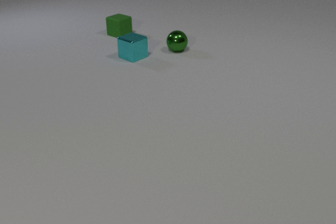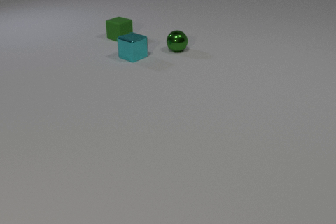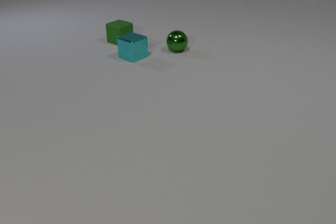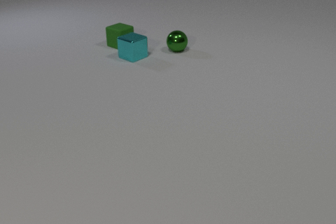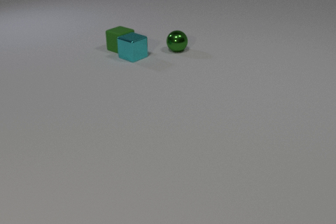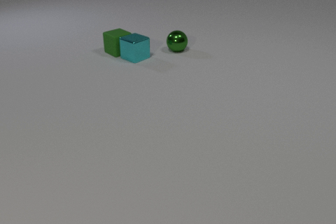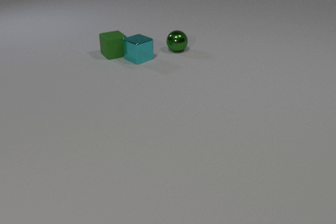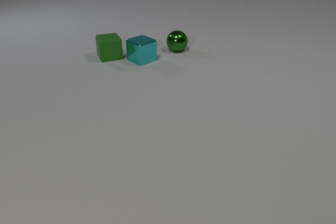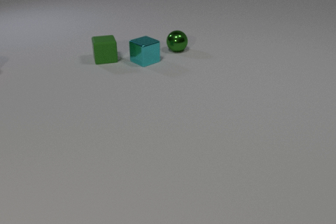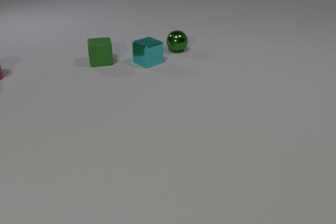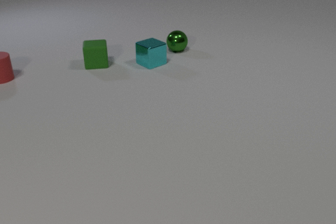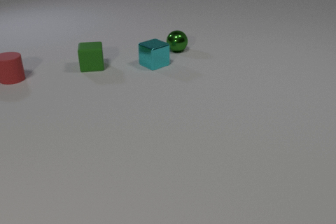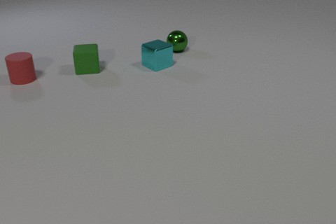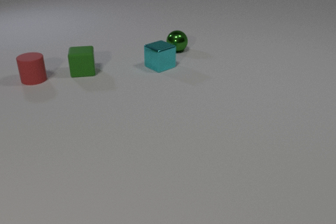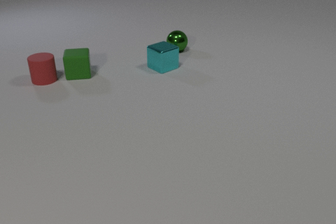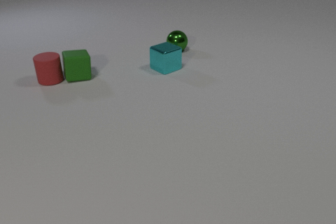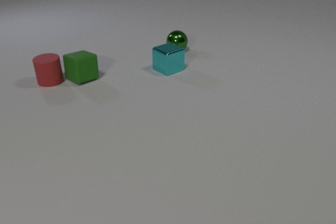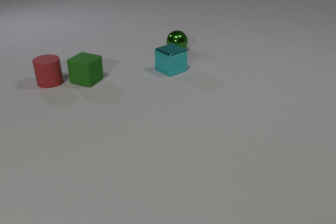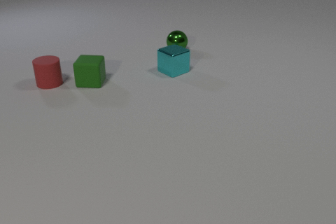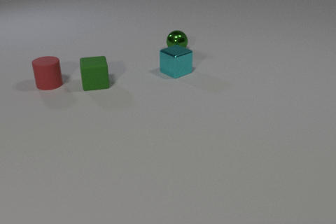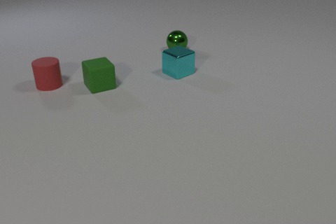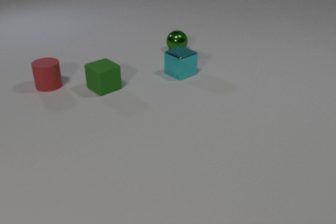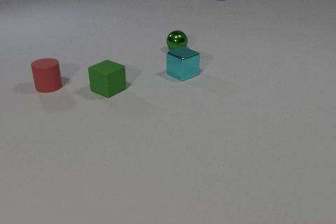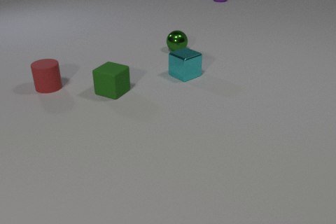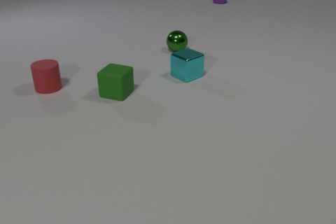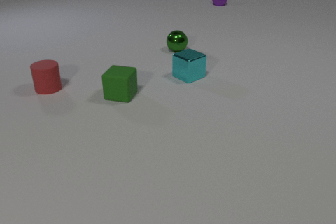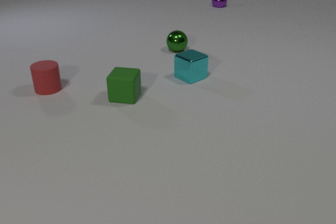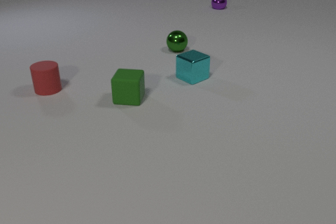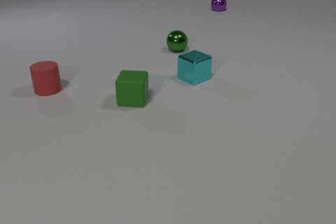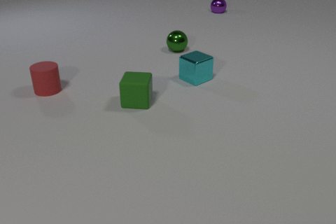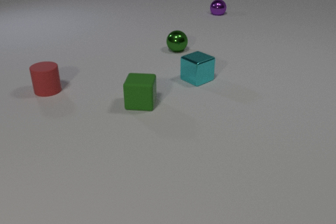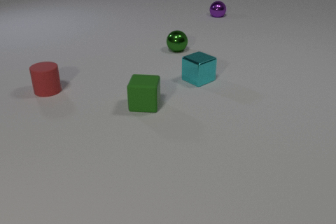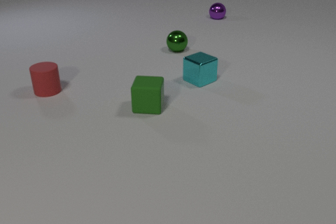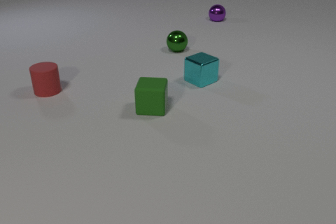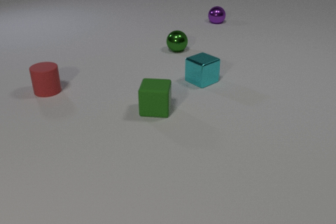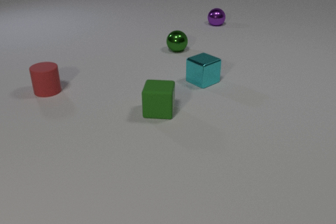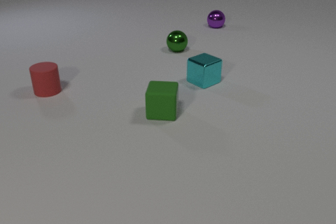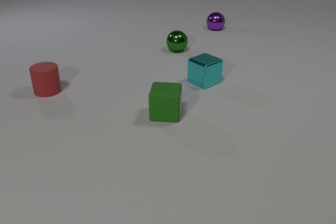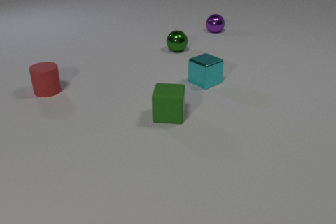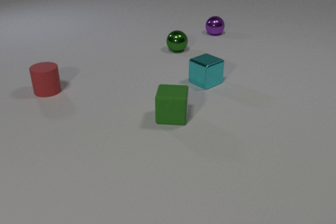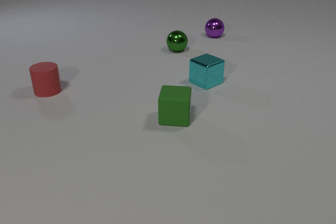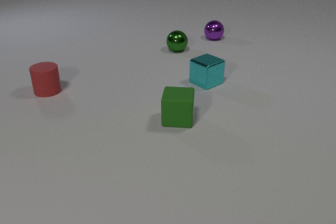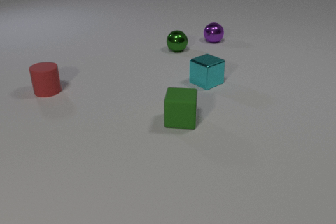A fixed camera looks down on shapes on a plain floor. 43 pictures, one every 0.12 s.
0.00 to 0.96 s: The green rubber cube slides toward the camera, spins clockwise seen from above by about 30 degrees, its near face sliding to the left. The cyan metal cube slides toward the camera and to the right. The green rubber cube and the cyan metal cube collide.
0.96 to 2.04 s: The green rubber cube slides toward the camera, spins counterclockwise seen from above by about 60 degrees, its near face sliding to the right. The cyan metal cube slides to the right and toward the camera. The red rubber cylinder comes in at the left edge, slides to the right and toward the camera. The green rubber cube and the red rubber cylinder collide.
2.04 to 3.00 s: The green rubber cube slides toward the camera and to the right, spins counterclockwise seen from above by about 105 degrees, its near face sliding to the right. The cyan metal cube slides to the right and toward the camera. The purple metal sphere comes in at the top edge, rolls toward the camera. The red rubber cylinder slides toward the camera.
3.00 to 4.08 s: The green rubber cube slides to the right and toward the camera. The cyan metal cube slides to the right and toward the camera. The purple metal sphere rolls toward the camera. The red rubber cylinder slides toward the camera.
4.08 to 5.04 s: The green rubber cube slides to the right and toward the camera. The purple metal sphere rolls toward the camera.
What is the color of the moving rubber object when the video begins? green.
How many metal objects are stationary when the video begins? 2.
Are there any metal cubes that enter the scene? no.
